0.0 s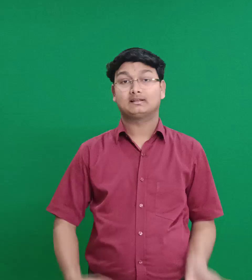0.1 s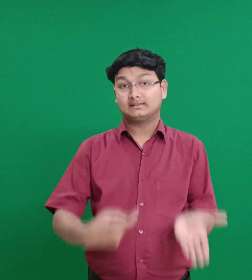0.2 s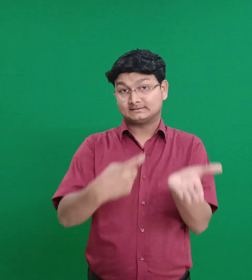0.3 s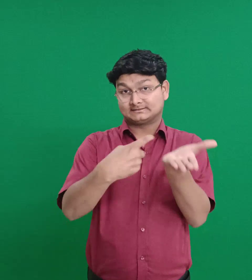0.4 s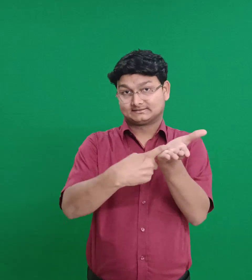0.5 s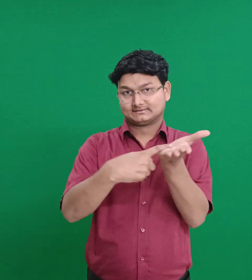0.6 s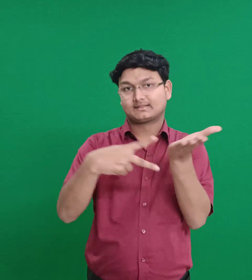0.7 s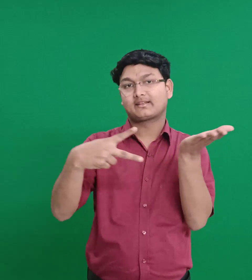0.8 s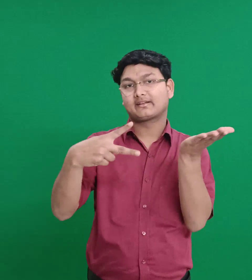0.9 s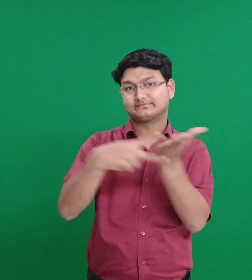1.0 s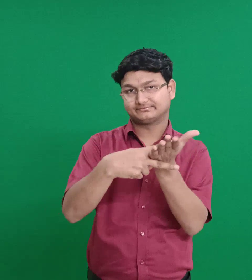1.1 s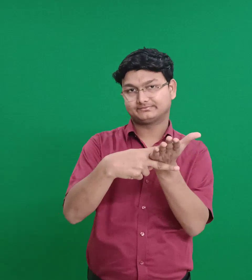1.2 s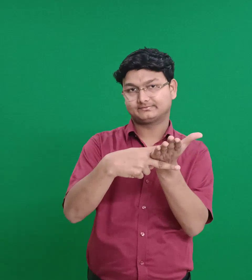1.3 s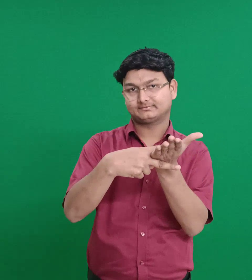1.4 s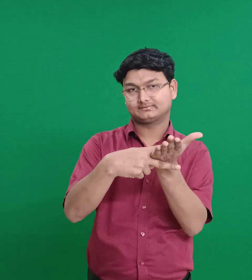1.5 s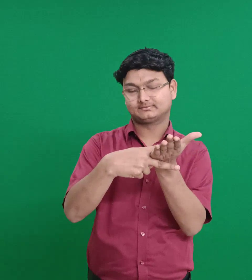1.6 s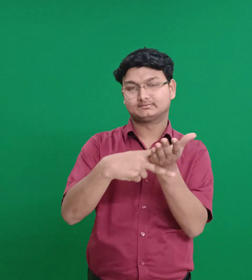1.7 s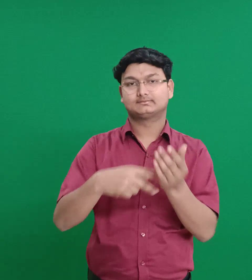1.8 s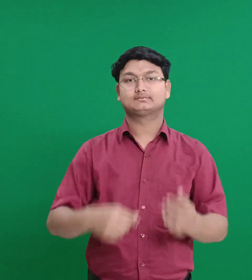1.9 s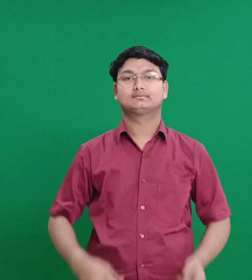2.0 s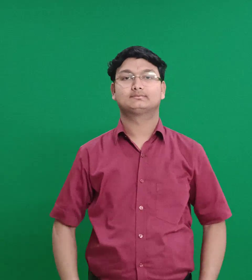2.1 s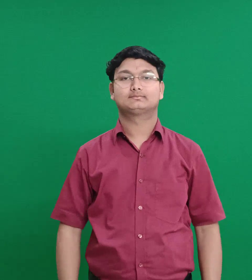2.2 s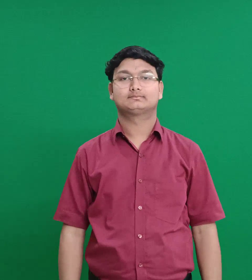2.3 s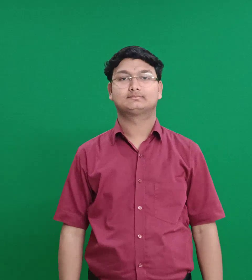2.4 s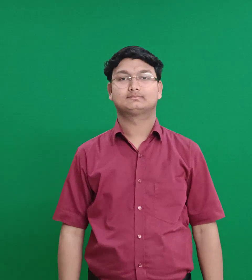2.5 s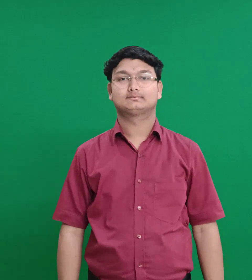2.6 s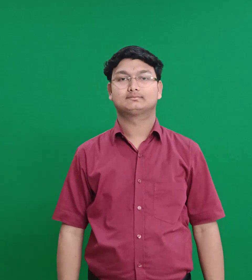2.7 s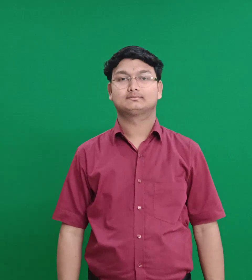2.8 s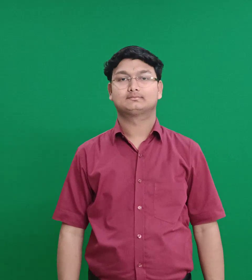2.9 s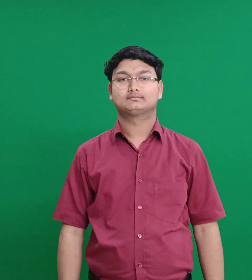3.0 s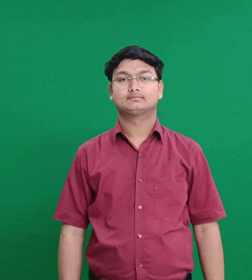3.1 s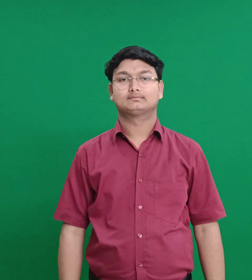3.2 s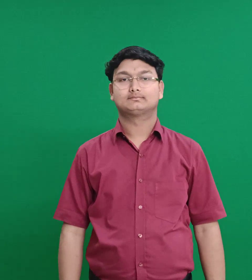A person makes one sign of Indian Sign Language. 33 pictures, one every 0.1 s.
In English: rabbah
